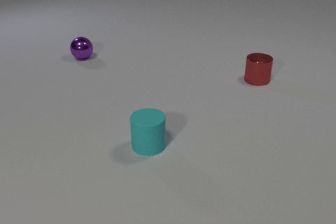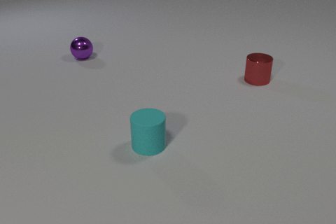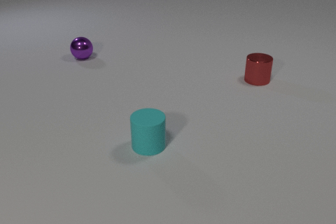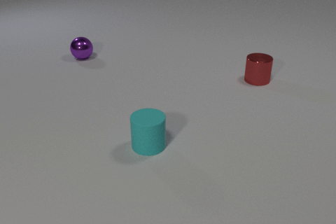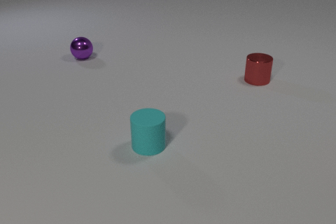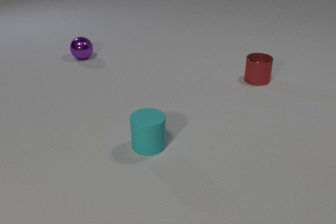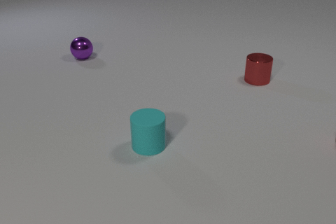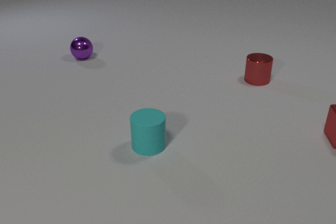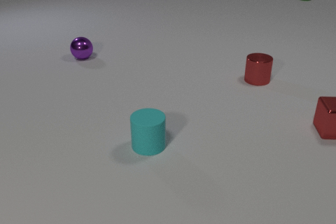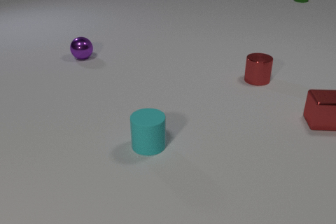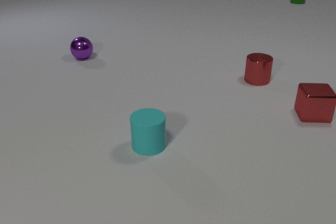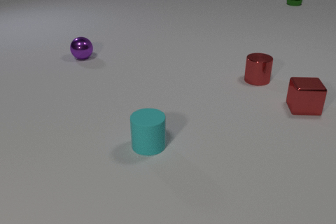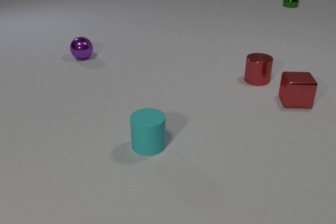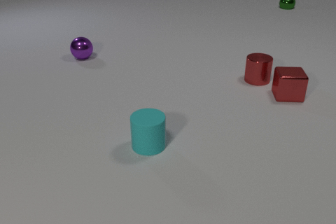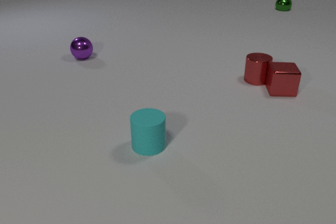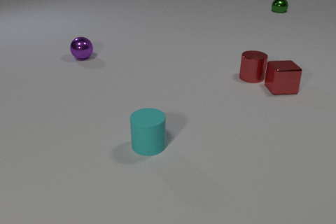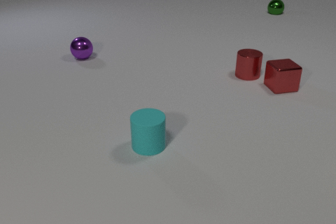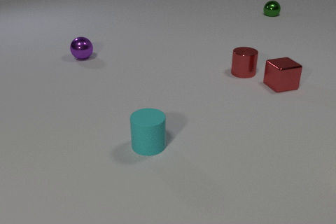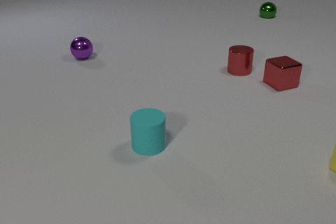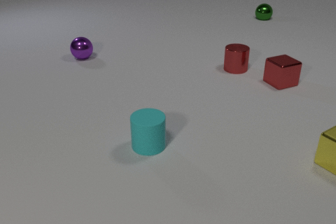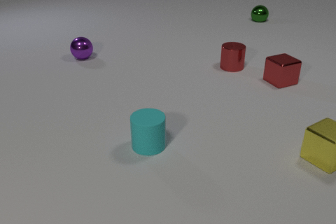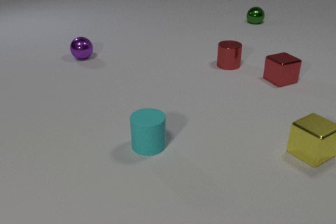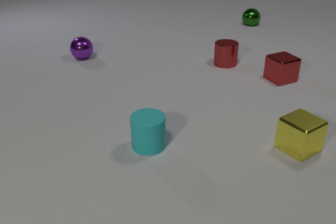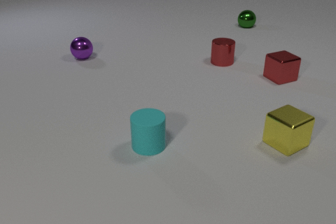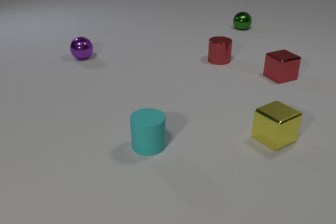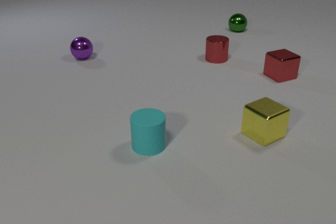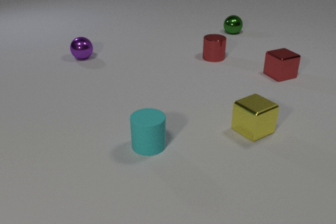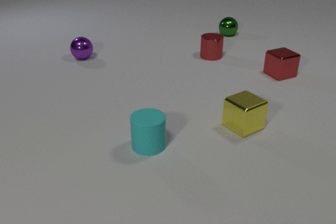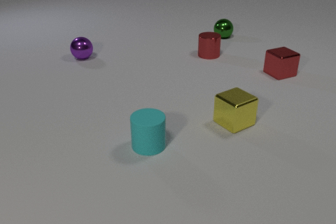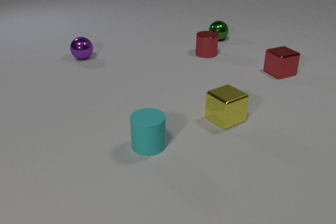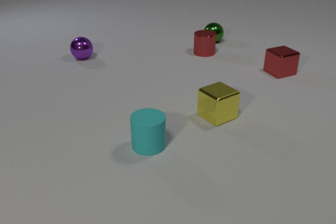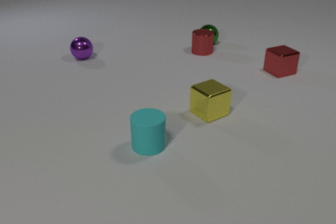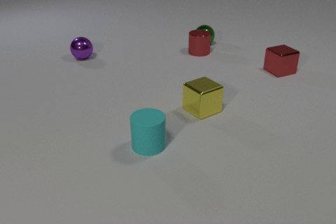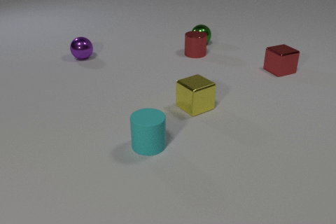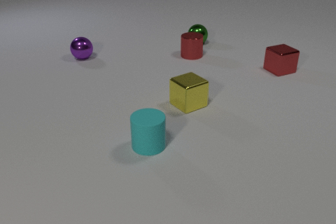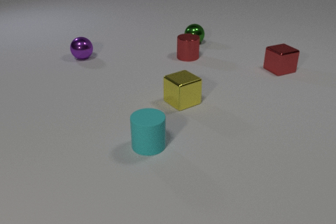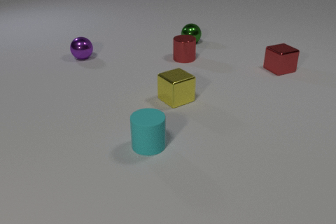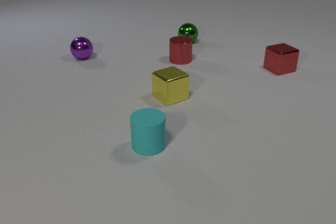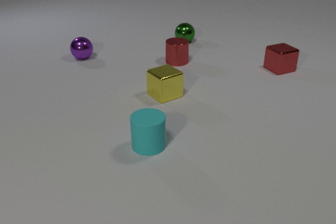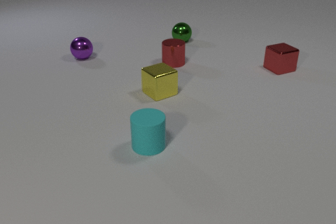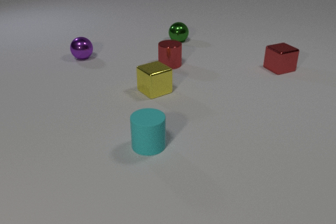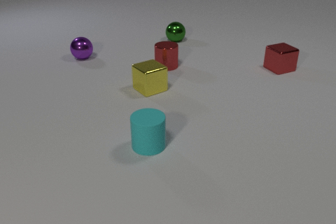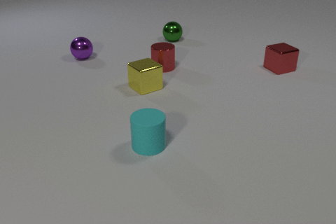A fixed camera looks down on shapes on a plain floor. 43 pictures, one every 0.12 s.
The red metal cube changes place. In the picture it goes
away from the camera.
The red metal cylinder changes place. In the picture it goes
to the left.
0.00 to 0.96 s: The red metal cube comes in at the right edge, slides away from the camera and to the left. The green metal sphere comes in at the top edge, rolls toward the camera and to the left.
0.96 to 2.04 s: The red metal cube slides away from the camera and to the left, spins counterclockwise seen from above by about 30 degrees, its near face sliding to the right. The red metal cylinder slides away from the camera and to the left. The green metal sphere rolls toward the camera and to the left. The red metal cube and the red metal cylinder collide.
2.04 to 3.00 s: The red metal cube slides away from the camera. The red metal cylinder slides away from the camera and to the left. The green metal sphere rolls toward the camera and to the left. The yellow metal cube comes in at the right edge, slides to the left.
3.00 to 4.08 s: The red metal cube slides away from the camera. The red metal cylinder slides to the left. The green metal sphere rolls toward the camera and to the left. The yellow metal cube slides to the left and away from the camera. The red metal cylinder and the green metal sphere collide.
4.08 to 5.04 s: The red metal cylinder slides toward the camera and to the left. The green metal sphere rolls to the left. The yellow metal cube slides to the left and away from the camera.
How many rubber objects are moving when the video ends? 0.
How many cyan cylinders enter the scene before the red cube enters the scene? 0.
How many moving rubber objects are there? 0.
